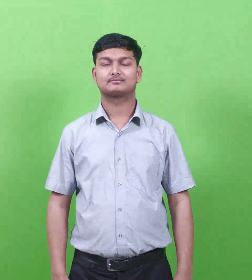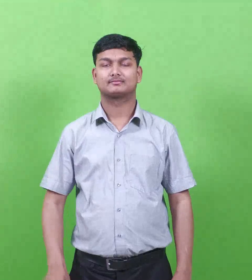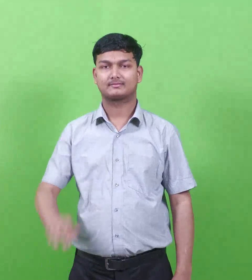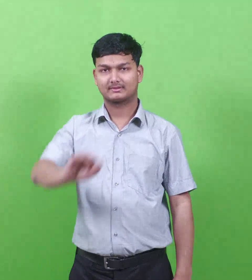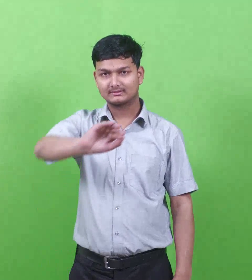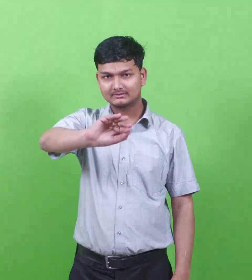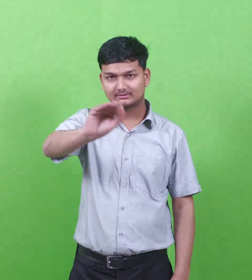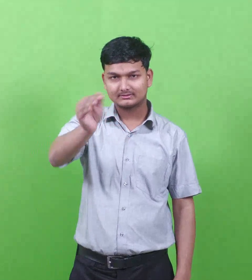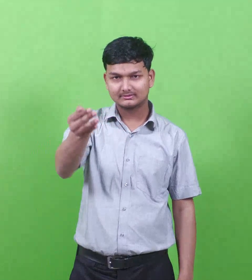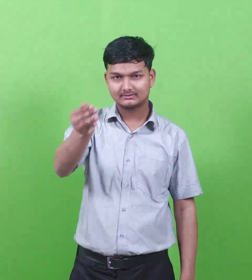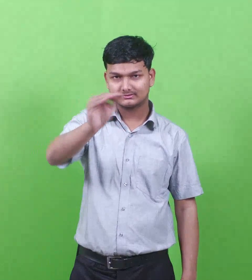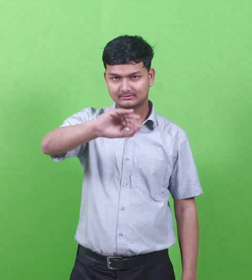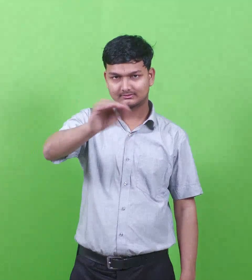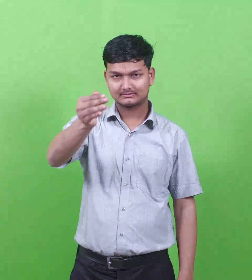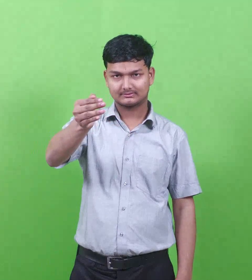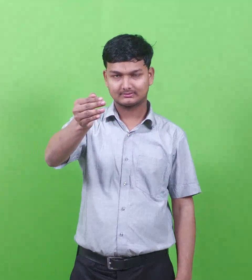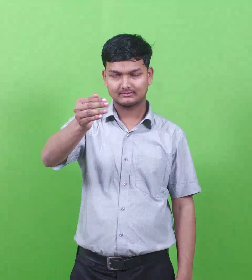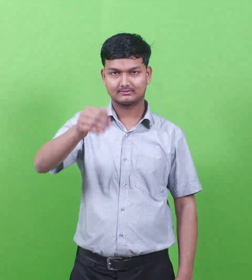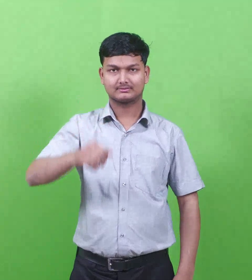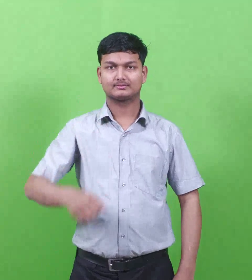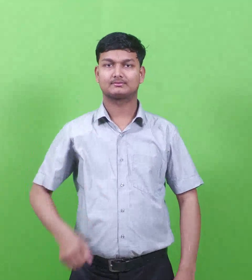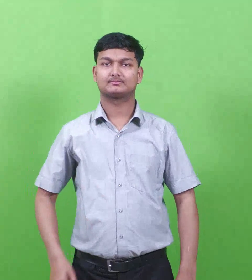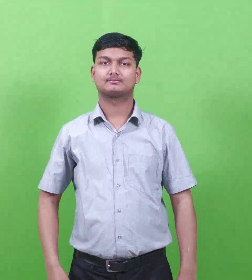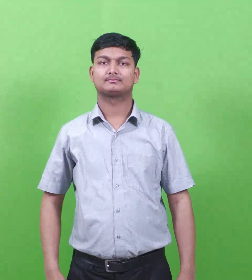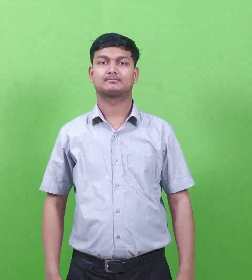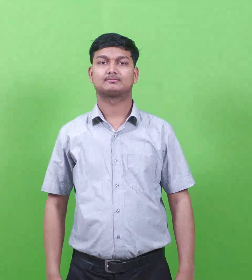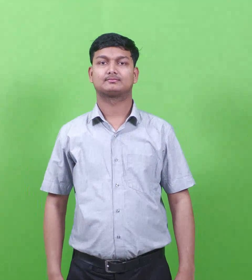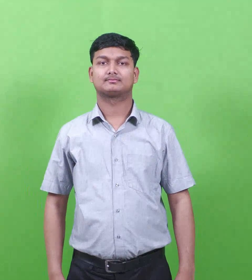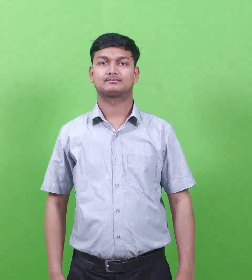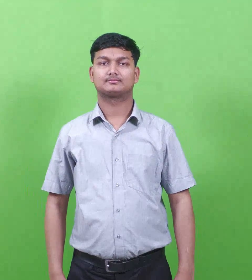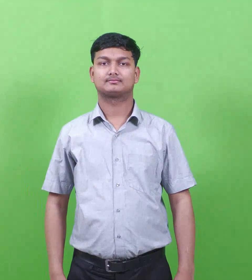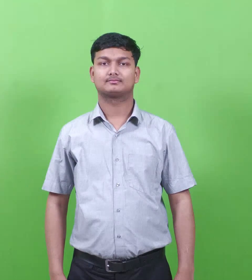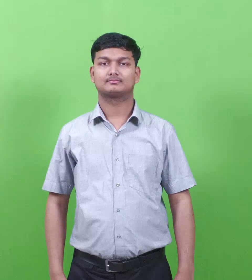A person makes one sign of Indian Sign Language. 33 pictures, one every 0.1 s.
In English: zoar
